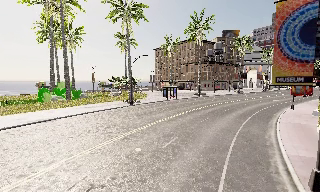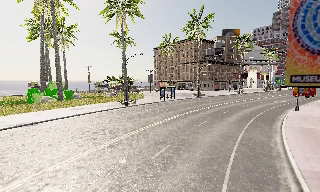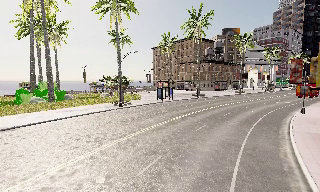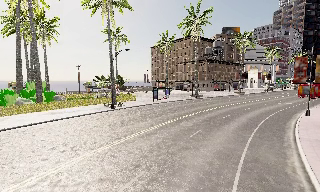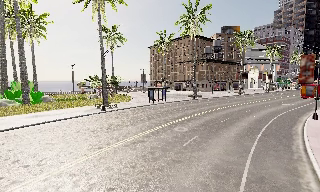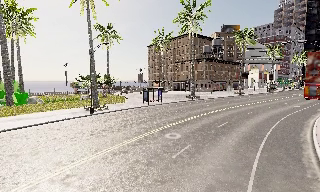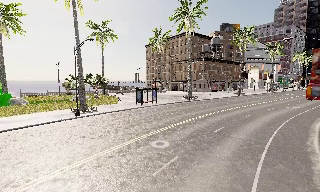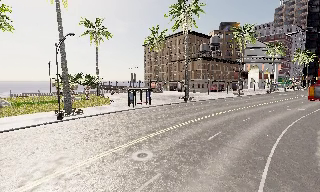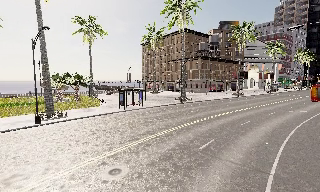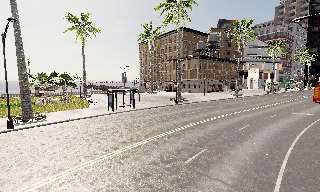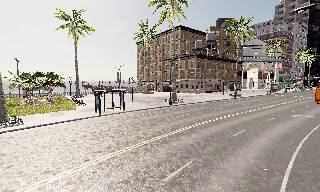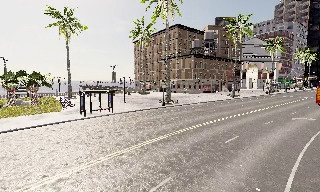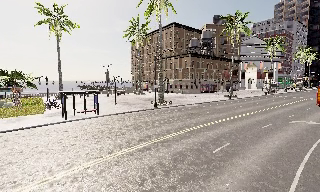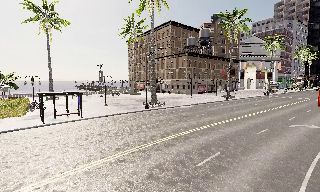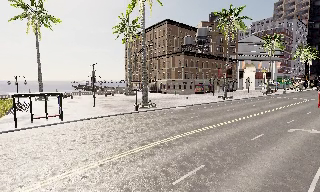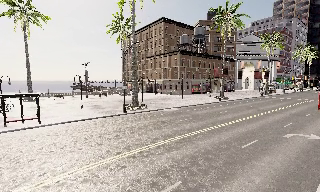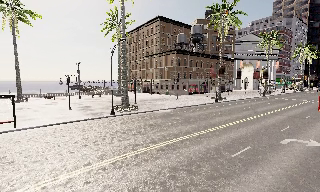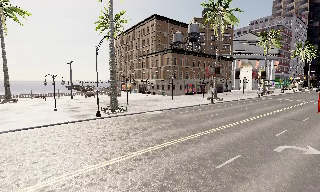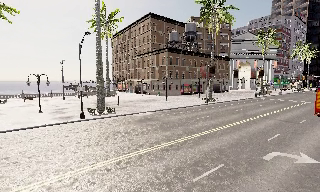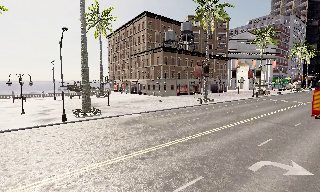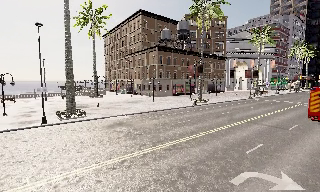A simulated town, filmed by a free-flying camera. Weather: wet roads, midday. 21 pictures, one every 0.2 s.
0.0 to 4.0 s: The camera travels forward and to its right, about 35 m, so what stands in front looms larger.
The film runs forward here.
